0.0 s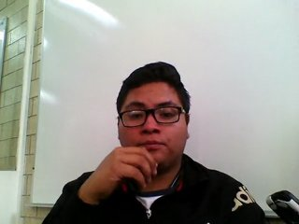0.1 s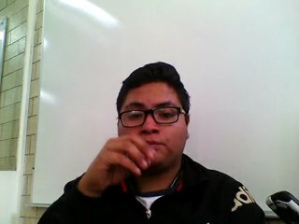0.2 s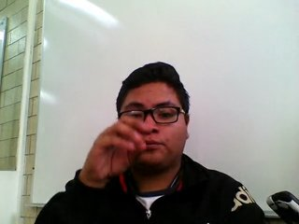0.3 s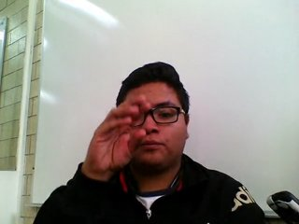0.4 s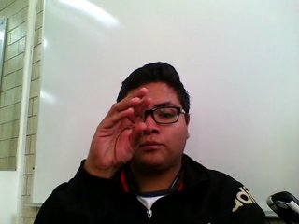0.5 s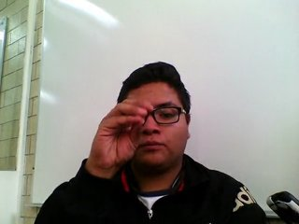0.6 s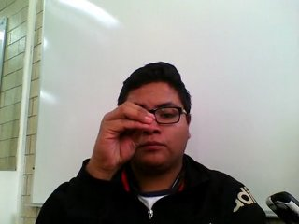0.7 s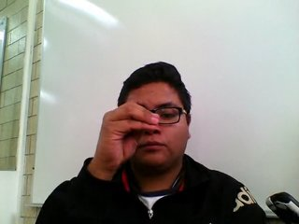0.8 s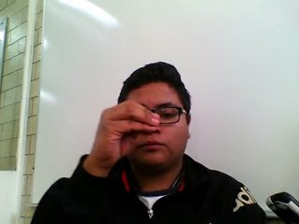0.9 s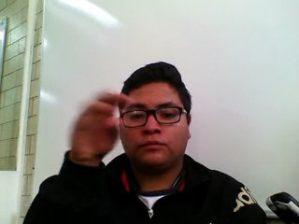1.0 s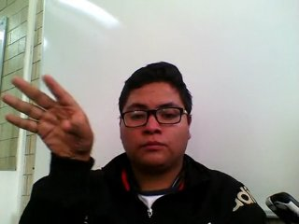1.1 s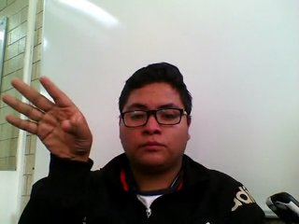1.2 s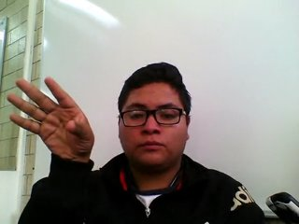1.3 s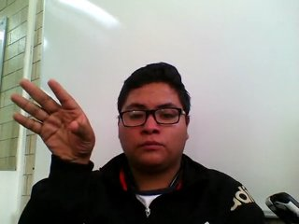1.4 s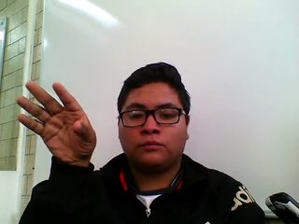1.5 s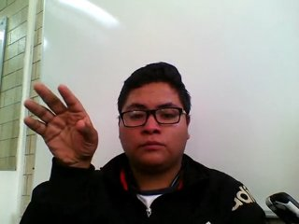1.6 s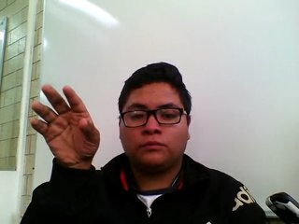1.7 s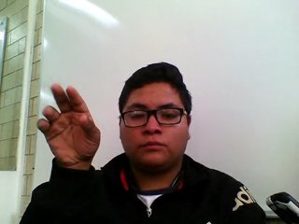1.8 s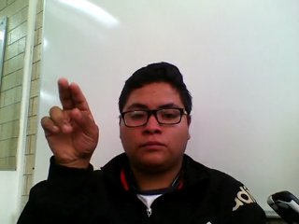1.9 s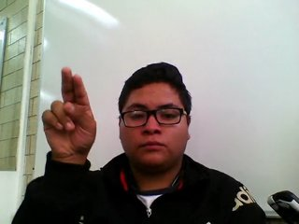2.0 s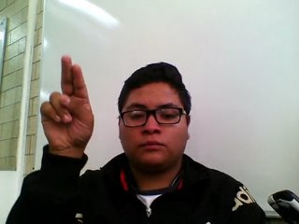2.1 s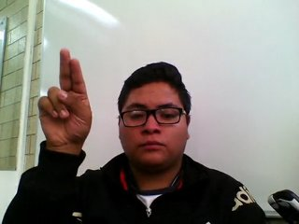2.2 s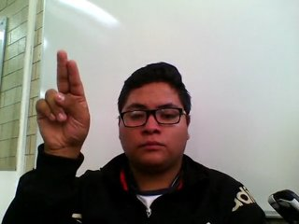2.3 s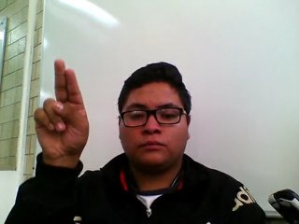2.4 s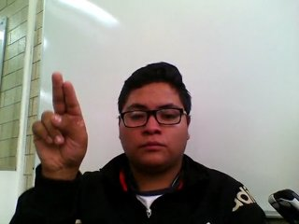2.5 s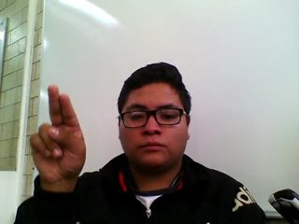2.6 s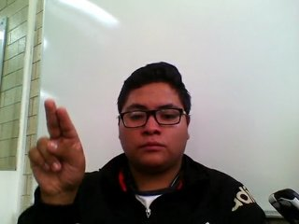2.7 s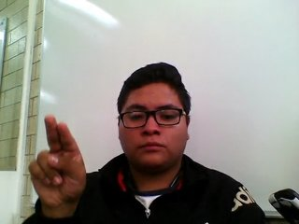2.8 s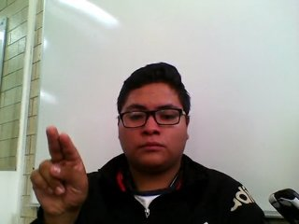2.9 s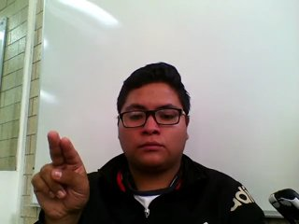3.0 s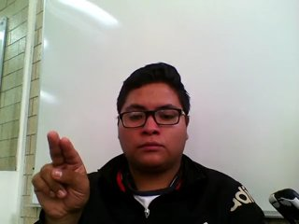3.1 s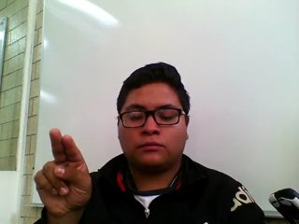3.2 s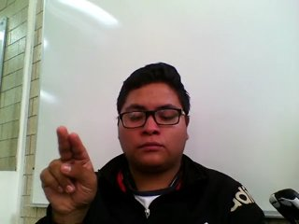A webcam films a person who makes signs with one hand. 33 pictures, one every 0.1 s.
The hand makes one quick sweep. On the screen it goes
to the left.
0.2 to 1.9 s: On the screen the hand sweeps to the left. The name of the sign: Throw right.
2.0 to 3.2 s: Pointing with two fingers.
